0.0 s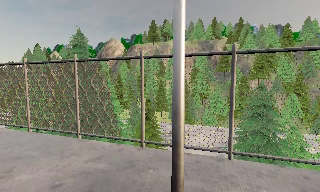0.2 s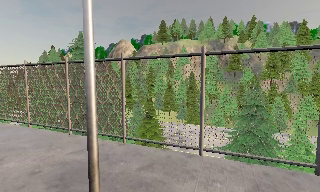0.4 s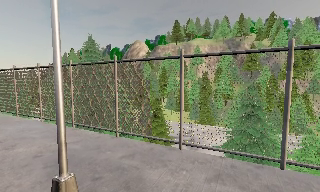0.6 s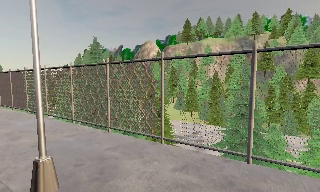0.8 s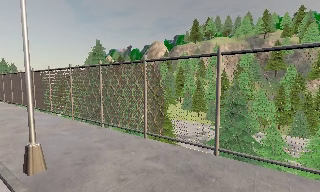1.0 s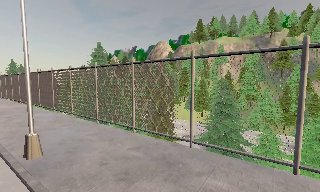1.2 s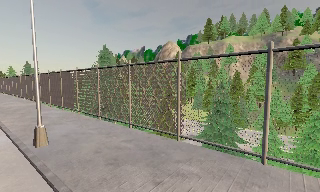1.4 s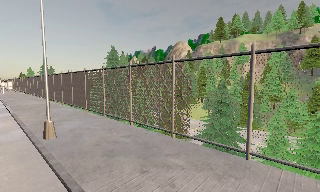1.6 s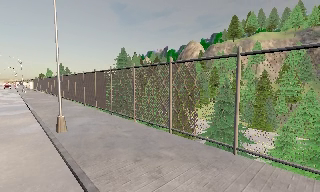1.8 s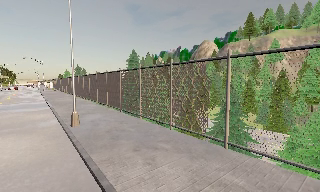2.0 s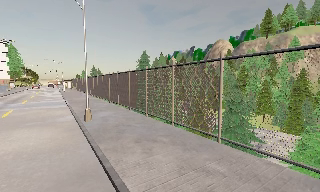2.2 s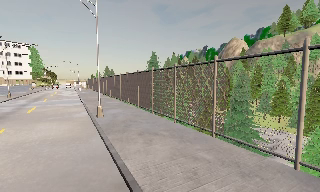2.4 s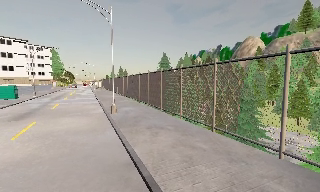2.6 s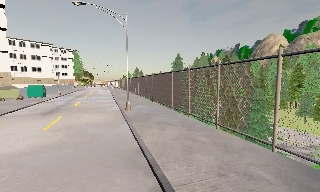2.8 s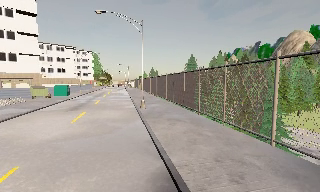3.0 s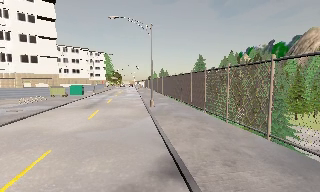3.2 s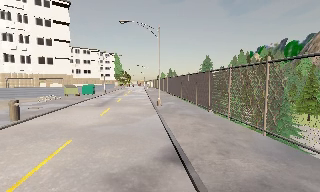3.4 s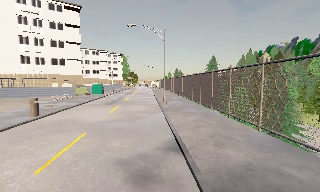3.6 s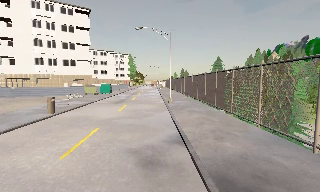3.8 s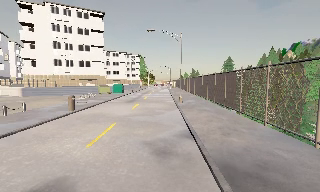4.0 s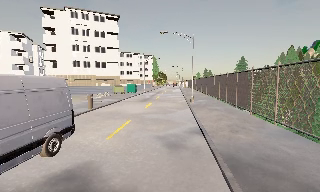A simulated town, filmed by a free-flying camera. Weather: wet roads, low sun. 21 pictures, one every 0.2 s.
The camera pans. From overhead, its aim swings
counterclockwise.
0.0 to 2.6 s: The camera pans to its left, which is counterclockwise from overhead, by about 55 degrees. It travels to its right and backward, about 12 m.
2.6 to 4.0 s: The scene slides to the right, as the camera pans about 25 degrees to its left. It travels backward, about 5 m, so what stands in front gets smaller.
The film runs backward here.
